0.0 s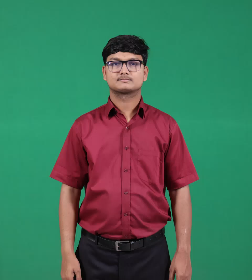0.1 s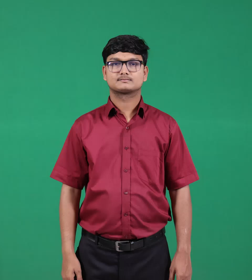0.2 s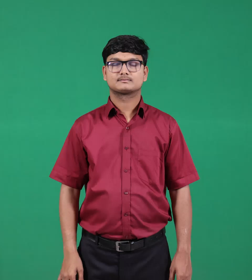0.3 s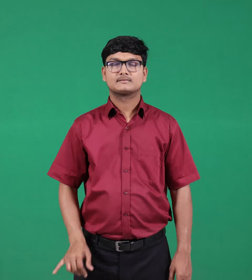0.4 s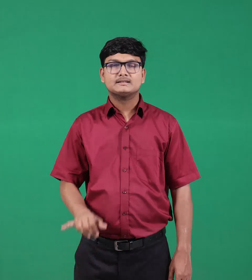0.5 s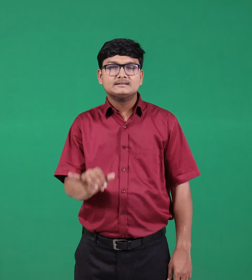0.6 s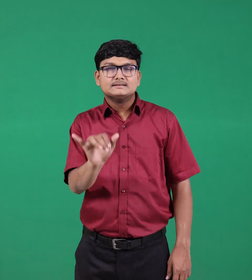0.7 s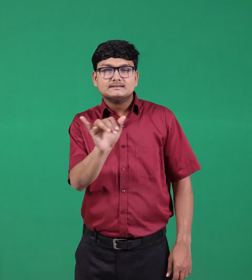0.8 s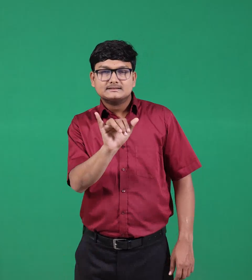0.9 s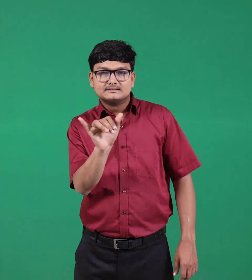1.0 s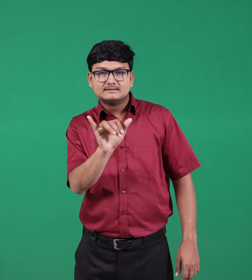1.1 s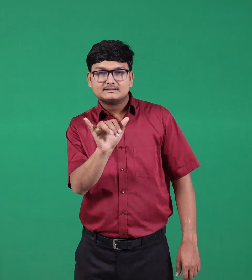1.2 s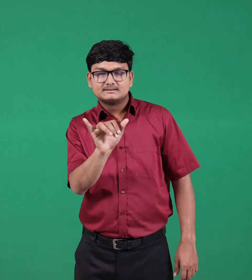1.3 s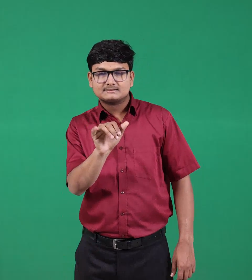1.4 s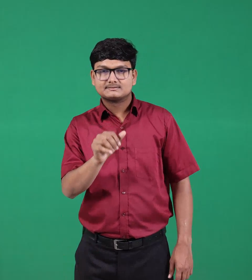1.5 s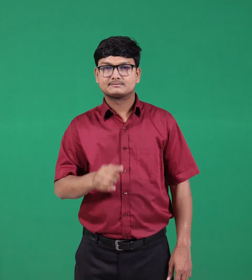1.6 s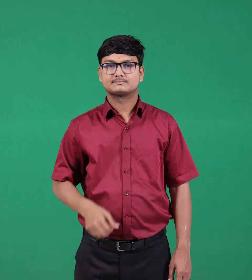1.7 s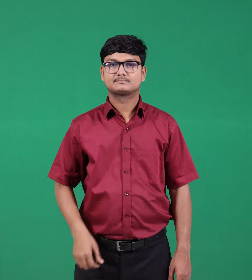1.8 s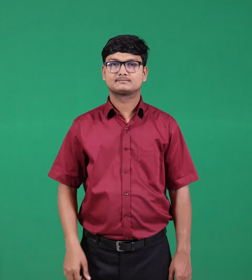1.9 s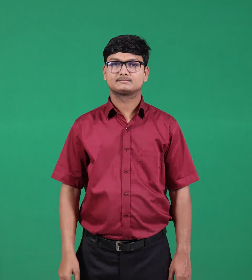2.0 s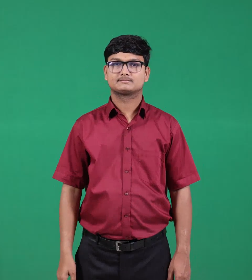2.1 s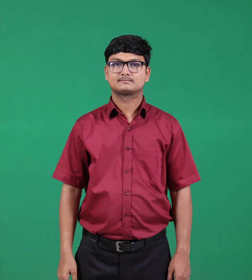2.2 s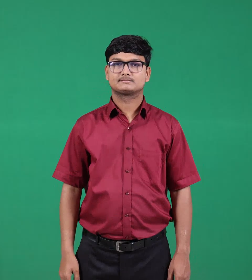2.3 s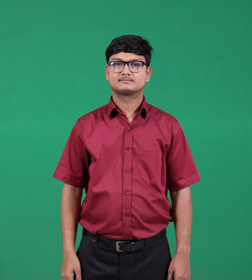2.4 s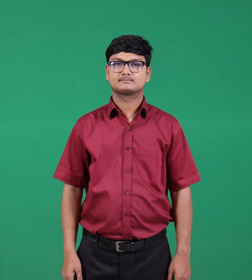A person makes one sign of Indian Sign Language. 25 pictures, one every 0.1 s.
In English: like & same
